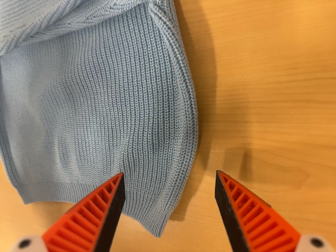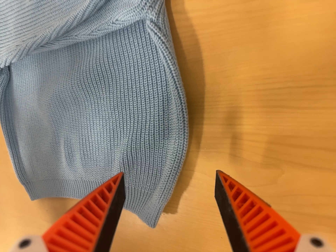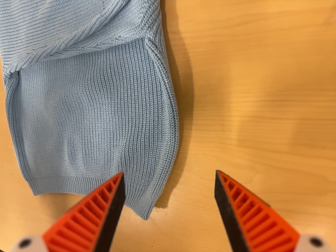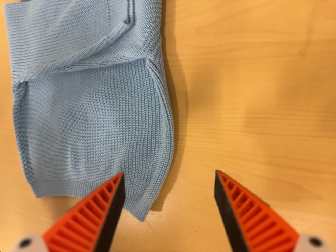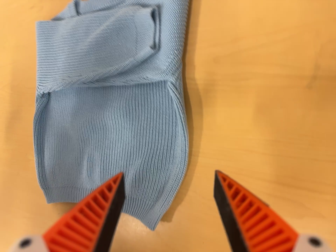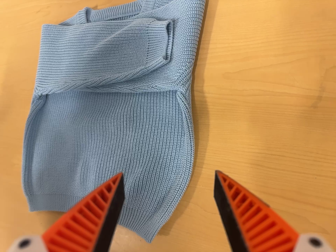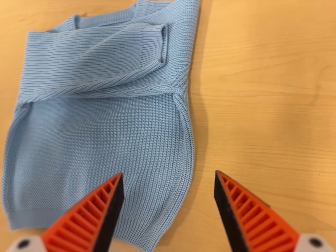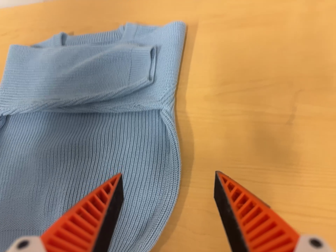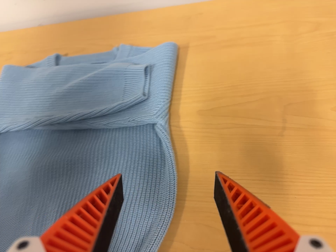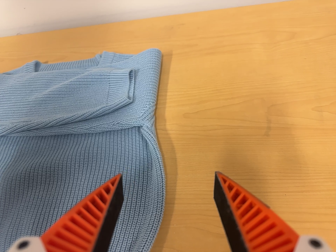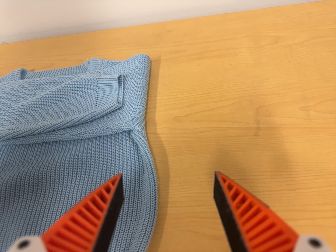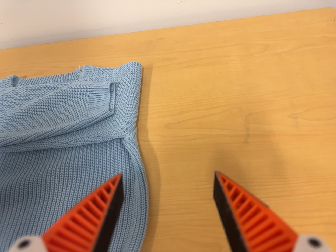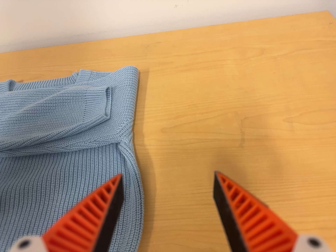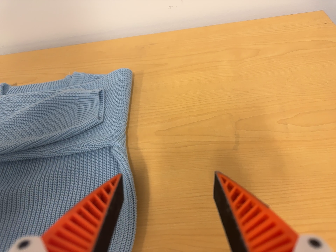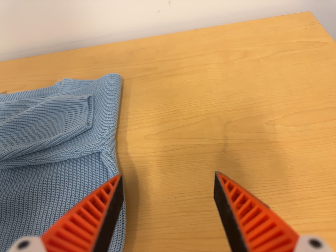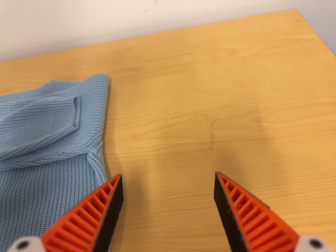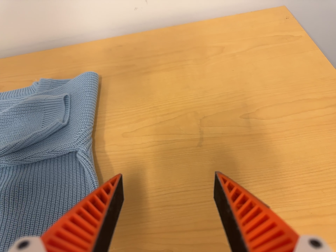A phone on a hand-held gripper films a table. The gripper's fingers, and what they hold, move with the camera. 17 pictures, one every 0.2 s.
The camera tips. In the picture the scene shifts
downward.
The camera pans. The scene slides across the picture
to the left.
0.0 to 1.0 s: The camera travels backward, about 14 cm, so what stands in front gets smaller. Its aim tips toward the top of its view by about 15 degrees, and the scene shifts downward. It rolls about its line of sight by about 10 degrees, and the scene rotates clockwise.
1.0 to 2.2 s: The scene slides to the left, as the camera pans about 25 degrees to its right. It travels toward the bottom of its view and to its left, about 12 cm. Its aim tips toward the top of its view by about 25 degrees.
2.2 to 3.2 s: The camera travels to its right, about 6 cm, so close, fixed things drift to the left.
The film runs backward here.
